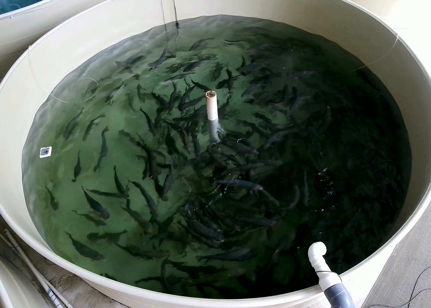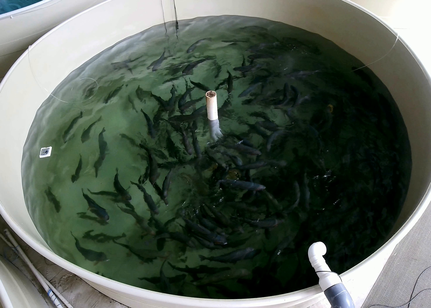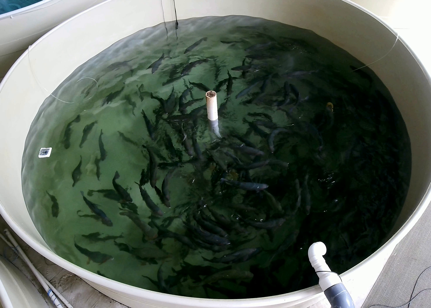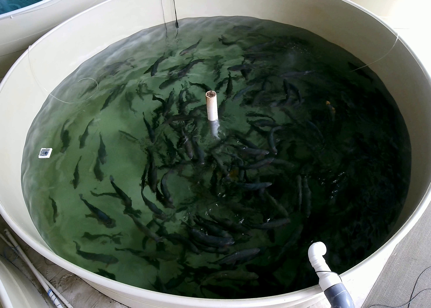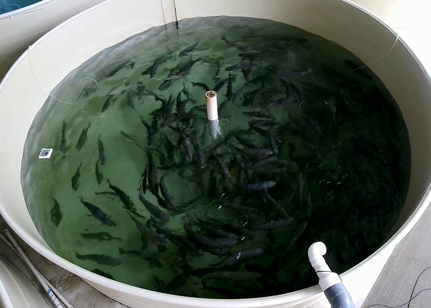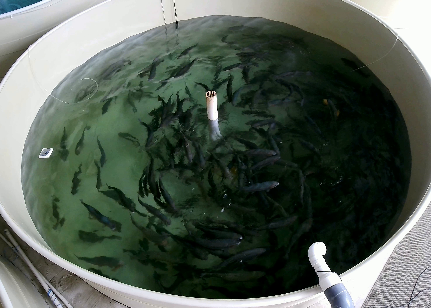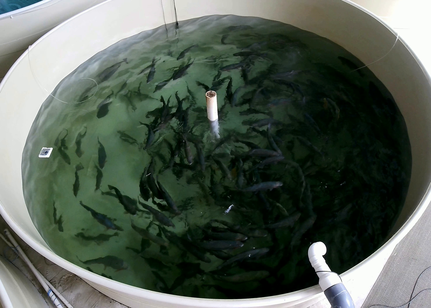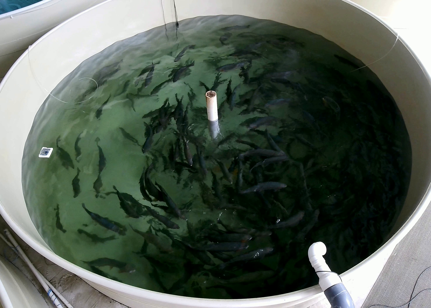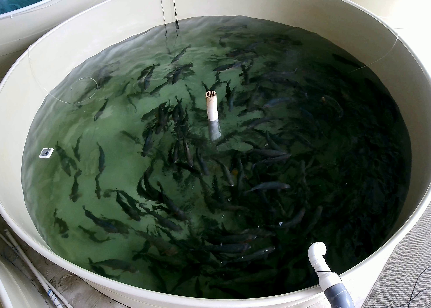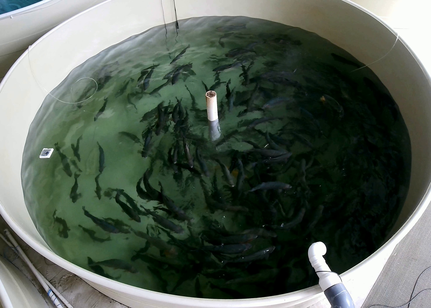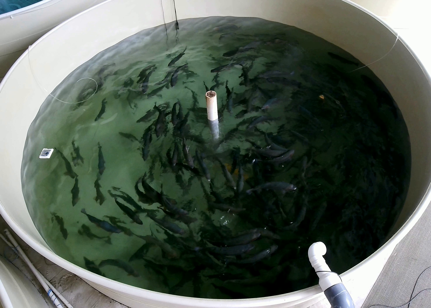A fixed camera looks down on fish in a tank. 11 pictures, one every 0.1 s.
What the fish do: Foraging.
